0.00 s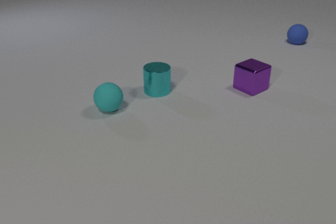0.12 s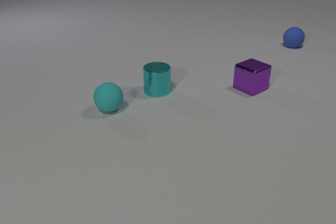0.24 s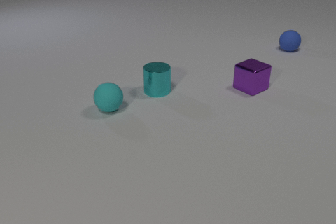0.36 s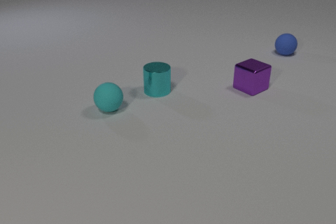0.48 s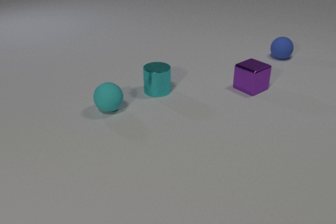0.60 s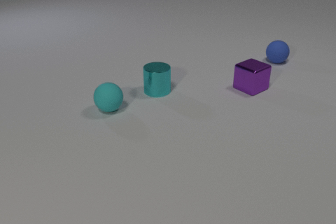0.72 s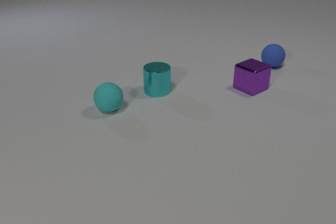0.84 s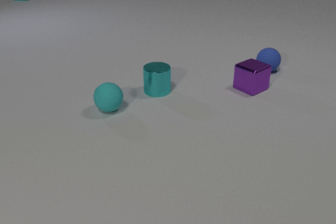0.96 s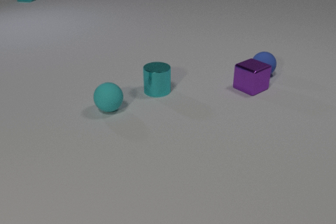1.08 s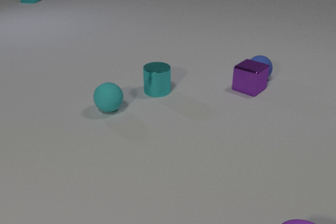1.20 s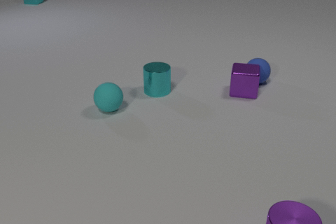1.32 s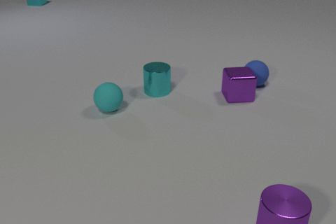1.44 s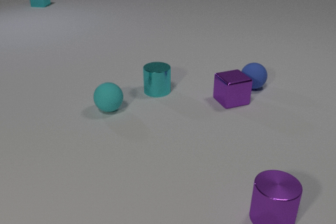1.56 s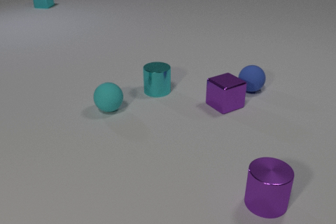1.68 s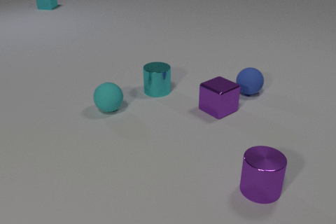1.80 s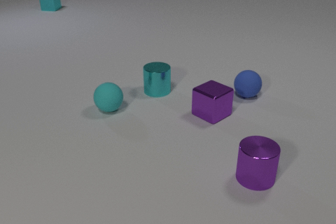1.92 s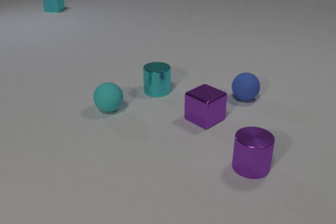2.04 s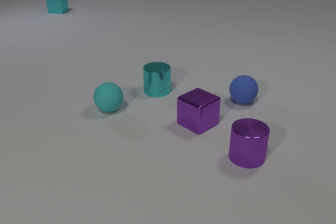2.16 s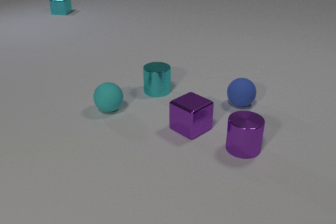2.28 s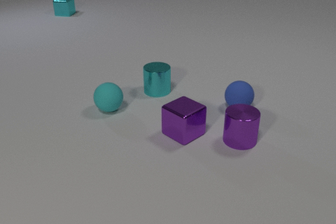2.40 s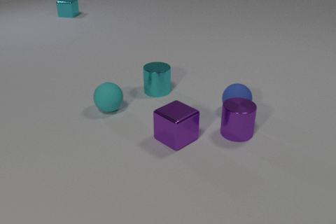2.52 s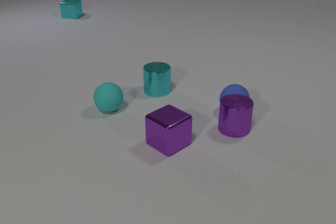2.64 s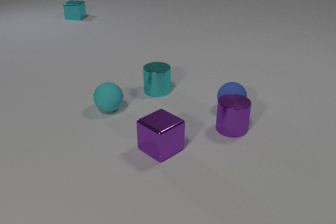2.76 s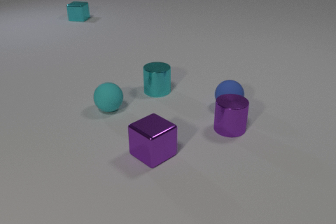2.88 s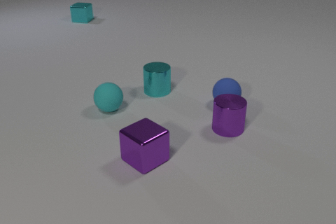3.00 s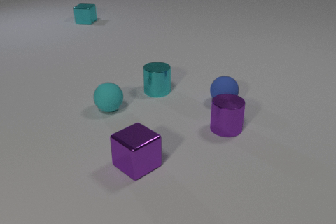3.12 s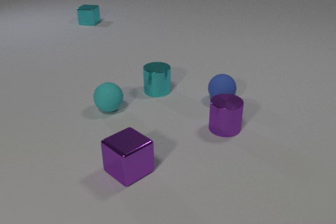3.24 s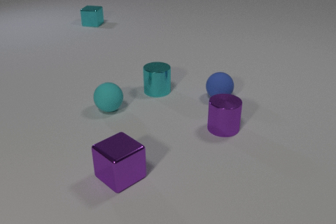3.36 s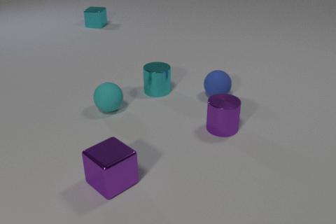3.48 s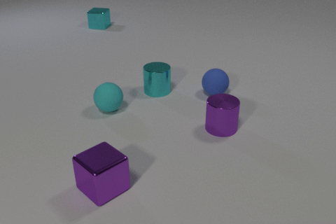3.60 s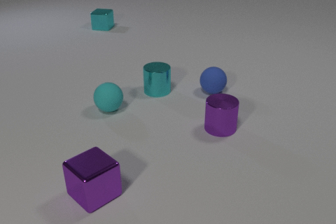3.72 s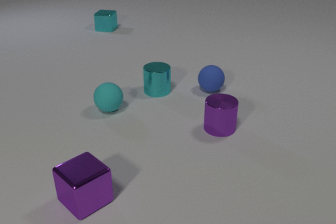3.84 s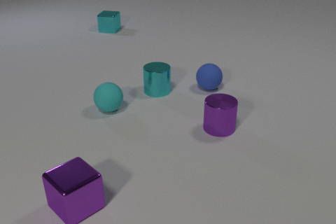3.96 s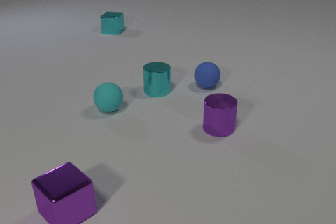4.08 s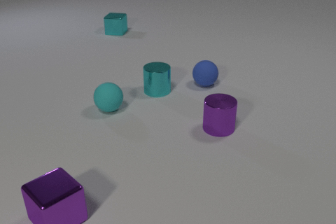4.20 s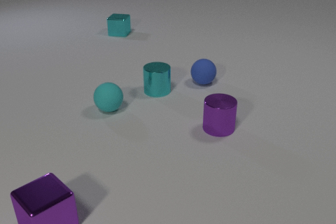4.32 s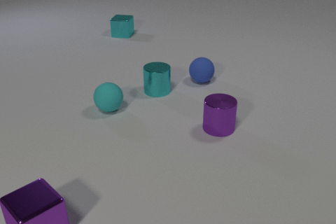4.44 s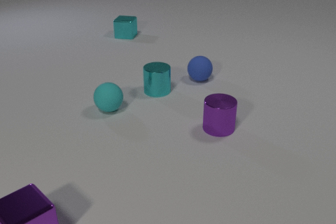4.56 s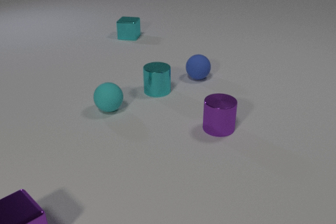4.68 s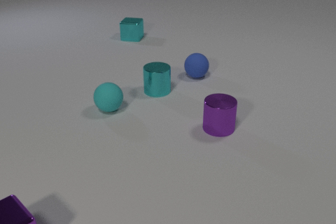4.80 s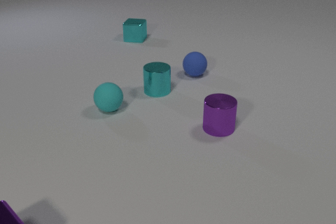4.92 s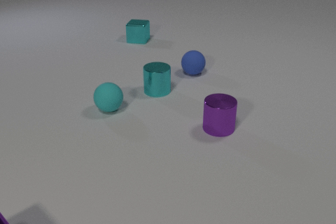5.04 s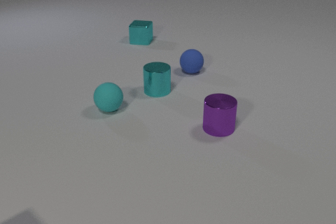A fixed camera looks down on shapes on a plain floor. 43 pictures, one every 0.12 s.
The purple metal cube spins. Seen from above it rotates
counterclockwise.
The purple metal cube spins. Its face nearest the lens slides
to the right.
0.00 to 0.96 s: The blue rubber sphere rolls toward the camera. The cyan metal cube comes in at the top edge, slides toward the camera and to the right.
0.96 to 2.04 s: The blue rubber sphere rolls toward the camera. The purple metal cube slides toward the camera and to the left, spins so that its near face slides to the right, counterclockwise seen from above. The purple metal cylinder comes in at the bottom edge, slides away from the camera. The cyan metal cube slides toward the camera and to the right. The blue rubber sphere and the purple metal cube collide.
2.04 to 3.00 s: The blue rubber sphere rolls to the left. The purple metal cube slides toward the camera and to the left. The purple metal cylinder slides away from the camera and to the left. The cyan metal cube slides toward the camera and to the right. The blue rubber sphere and the purple metal cylinder collide.
3.00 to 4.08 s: The blue rubber sphere rolls away from the camera and to the left. The purple metal cube slides to the left and toward the camera. The purple metal cylinder slides to the left. The cyan metal cube slides toward the camera and to the right.
4.08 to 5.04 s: The blue rubber sphere rolls away from the camera and to the left. The purple metal cube slides to the left and toward the camera, leaves at the bottom edge. The cyan metal cube slides toward the camera and to the right.
What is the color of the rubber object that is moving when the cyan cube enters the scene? blue.
What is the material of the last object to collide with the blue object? metal.
What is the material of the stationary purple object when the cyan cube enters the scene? metal.
